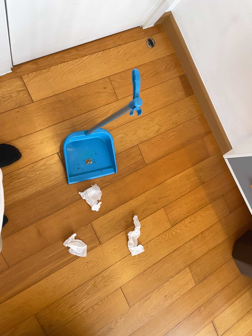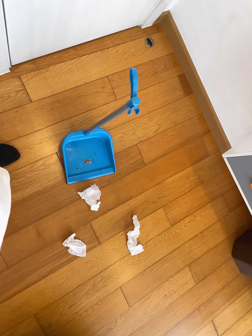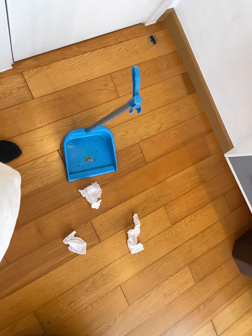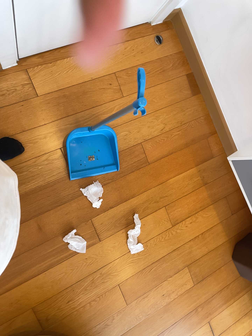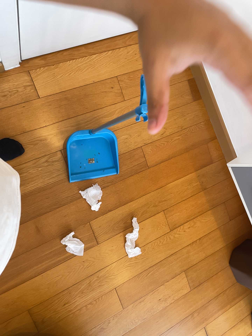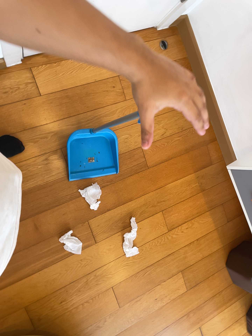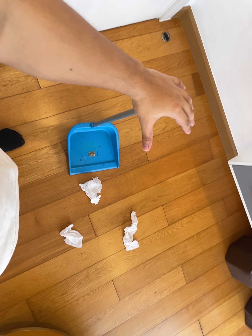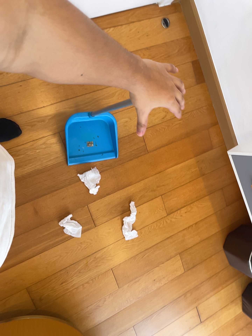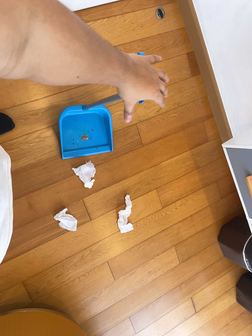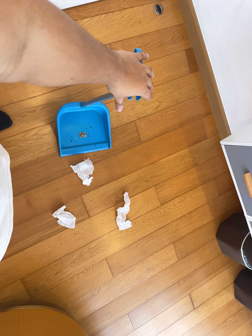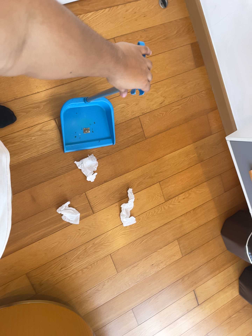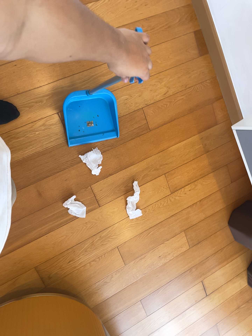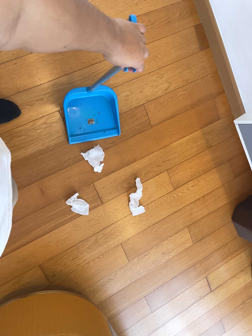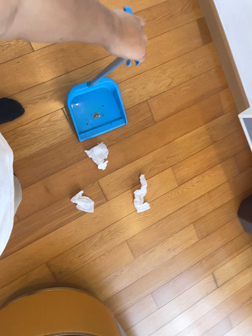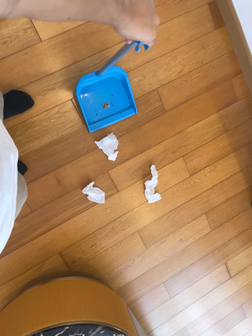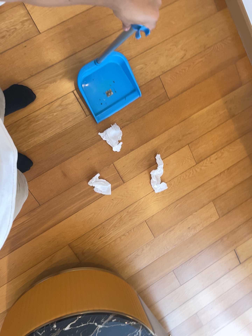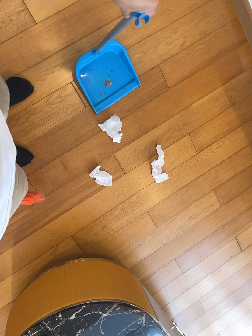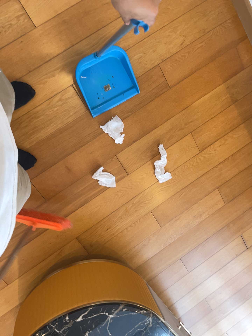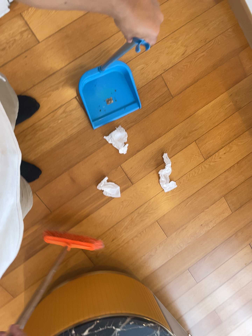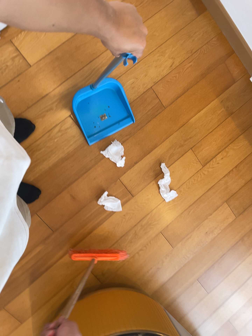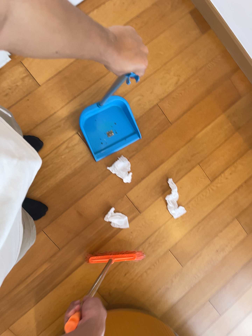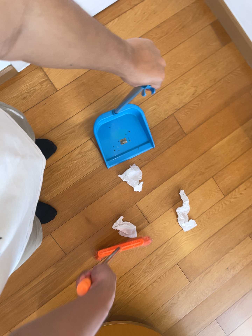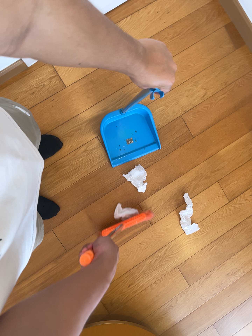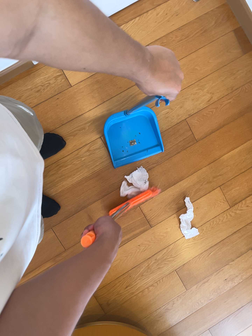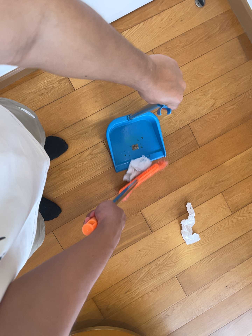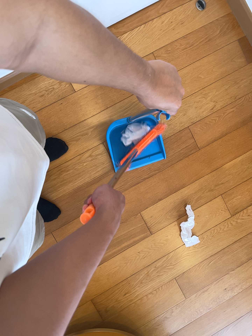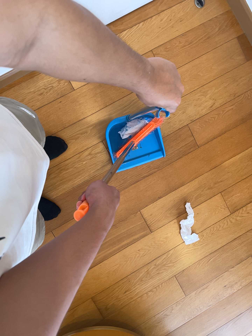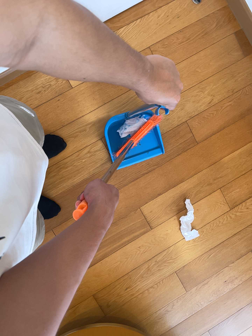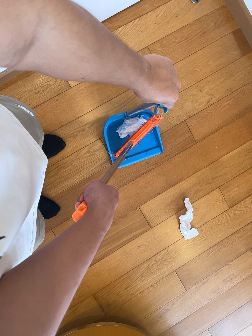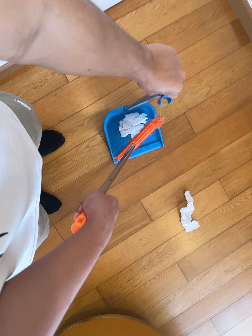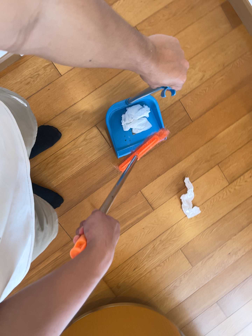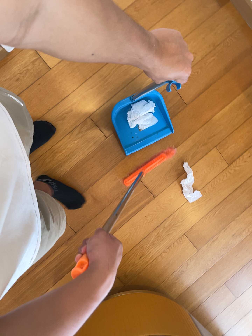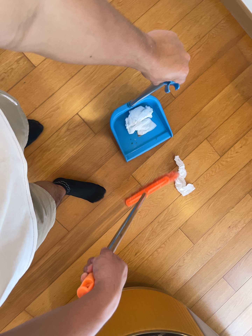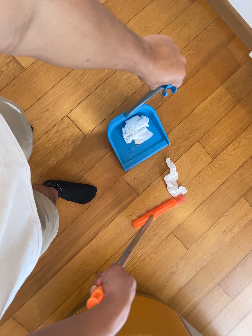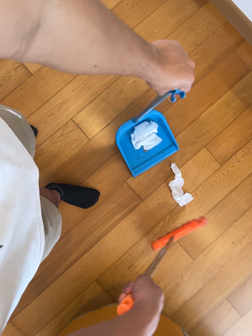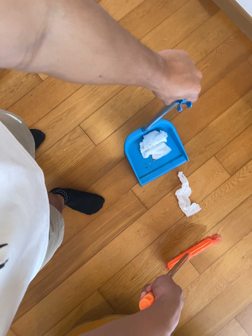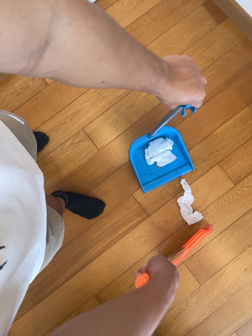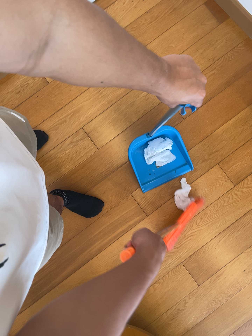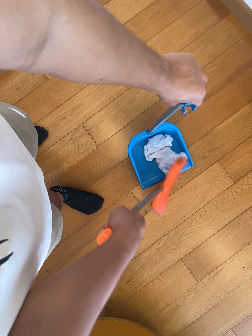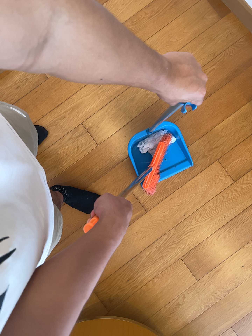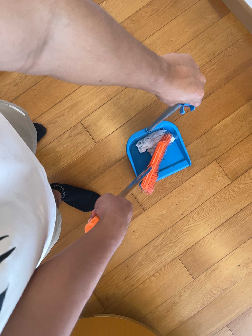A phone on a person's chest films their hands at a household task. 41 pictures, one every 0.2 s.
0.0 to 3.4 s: The camera travels forward, about 8 cm, so what stands in front looms larger. Its aim tips toward the bottom of its view by about 15 degrees, and the scene shifts upward.
3.4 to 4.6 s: The camera's aim tips toward the top of its view by about 10 degrees, and the scene shifts downward.
4.6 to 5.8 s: The camera shifts only a little, or ends up much as it began.
5.8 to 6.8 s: The camera travels to its right and toward the bottom of its view, about 24 cm, so close, fixed things drift to the left. It rolls about its line of sight by about 10 degrees, and the scene rotates counterclockwise.
6.8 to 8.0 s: The camera travels to its right, about 8 cm.
The film runs forward here.
